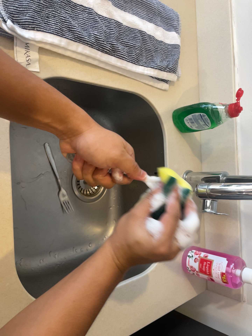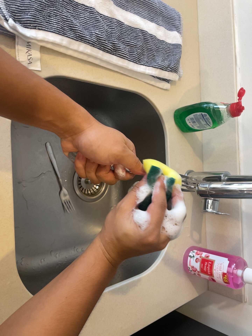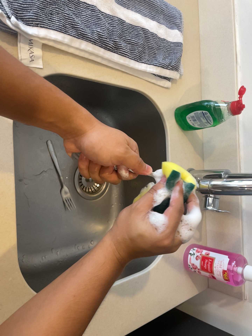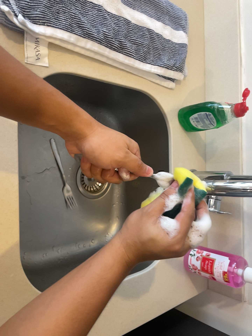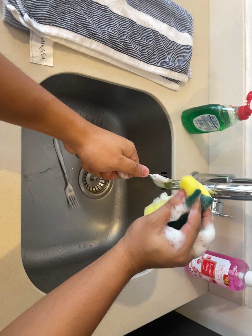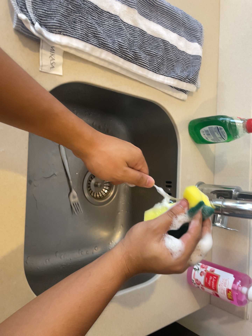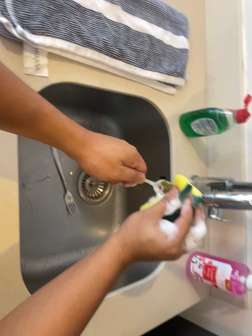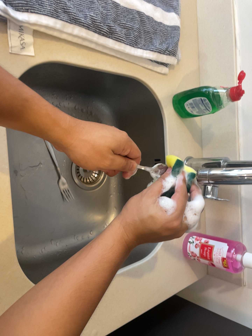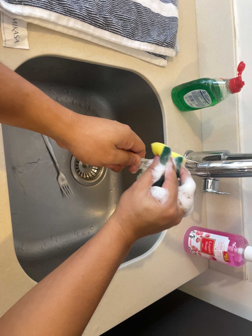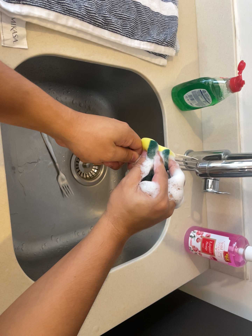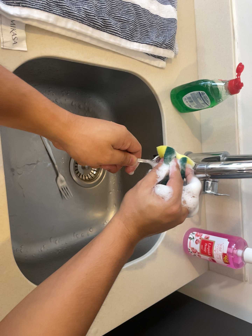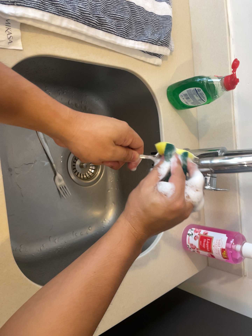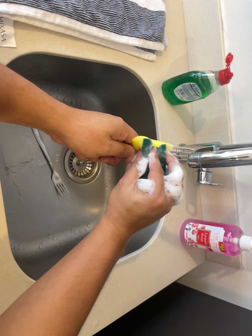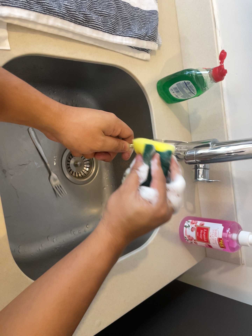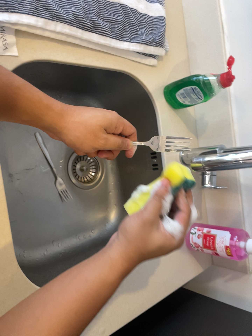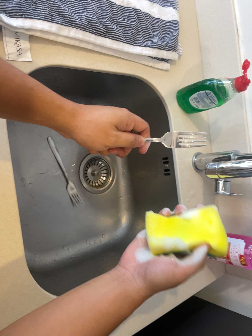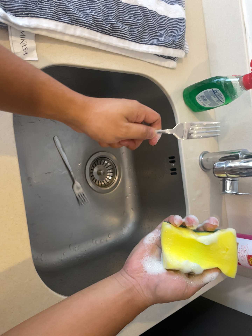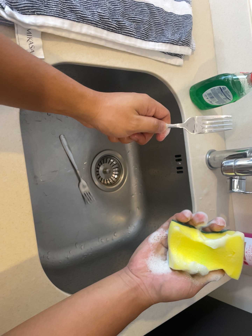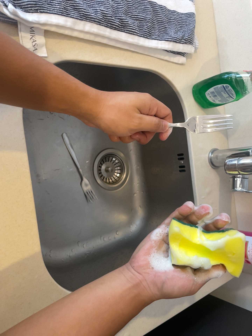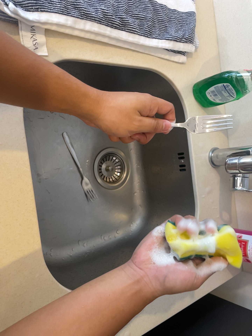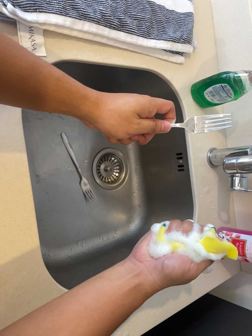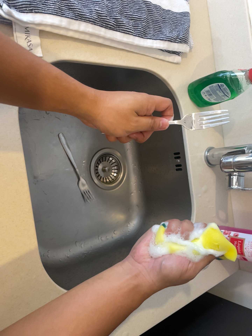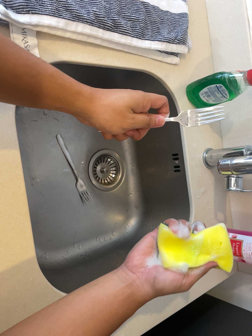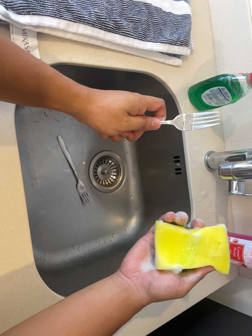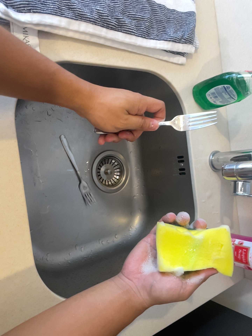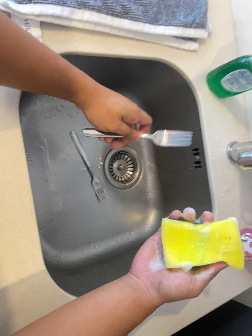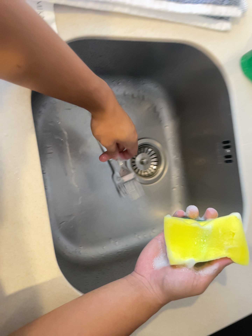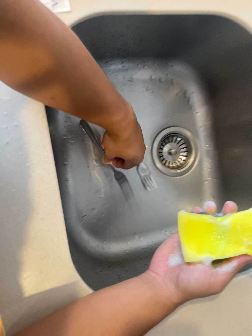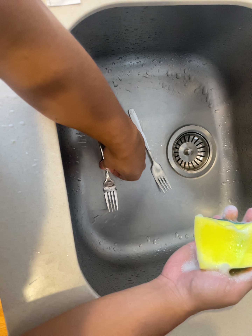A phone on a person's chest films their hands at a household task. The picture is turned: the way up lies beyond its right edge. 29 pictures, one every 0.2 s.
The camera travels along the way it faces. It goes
forward.
0.0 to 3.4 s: The camera shifts only a little, or ends up much as it began.
3.4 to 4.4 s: The camera keeps its place and its aim.
4.4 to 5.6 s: The scene slides to the right, as the camera pans about 25 degrees to its left. It travels forward and to its right, about 14 cm, so what stands in front looms larger.
The film runs backward here.
